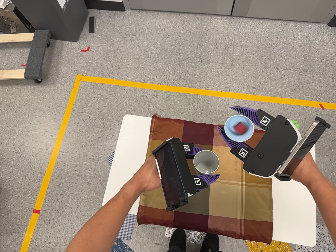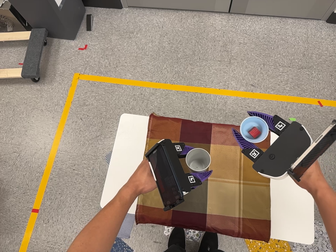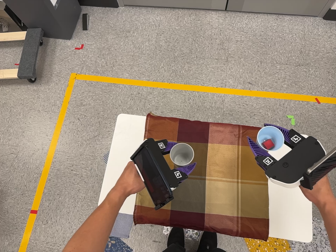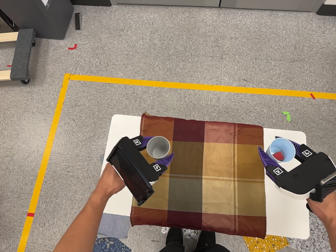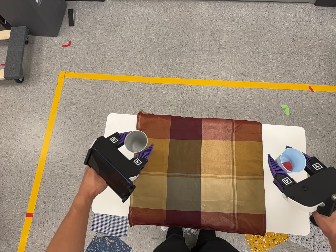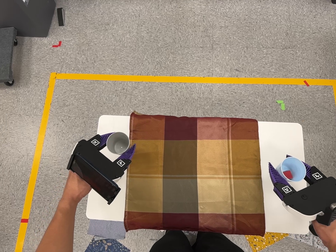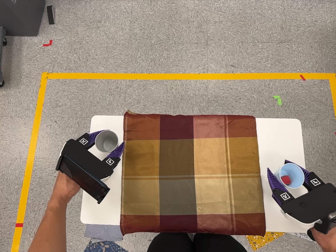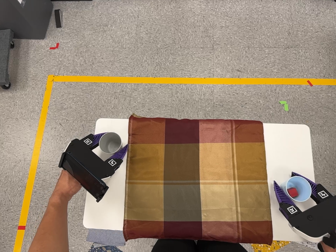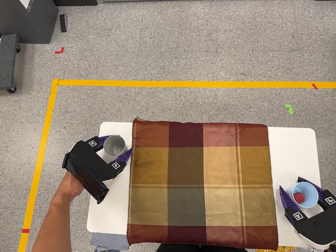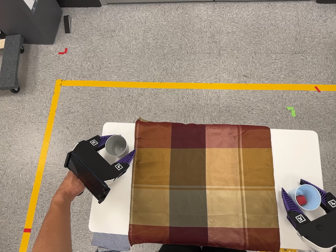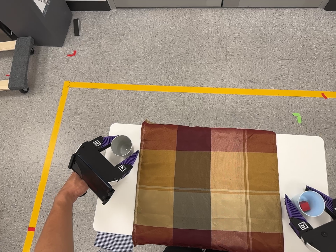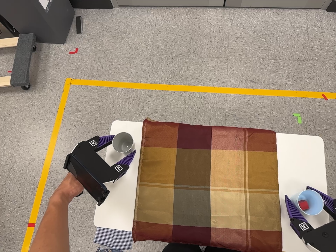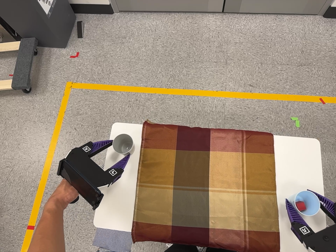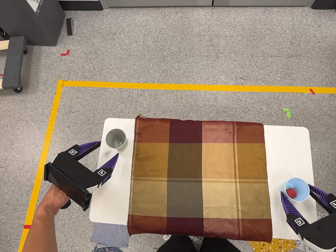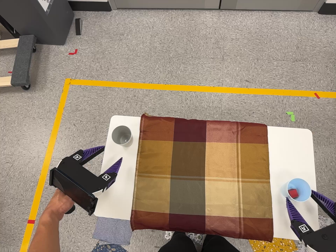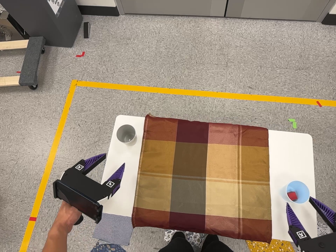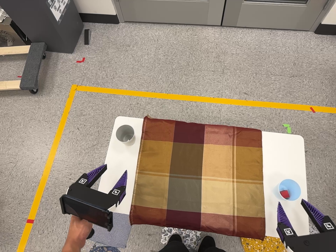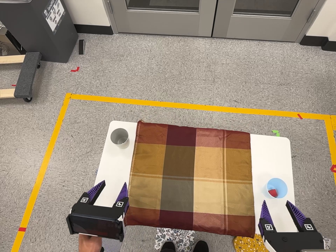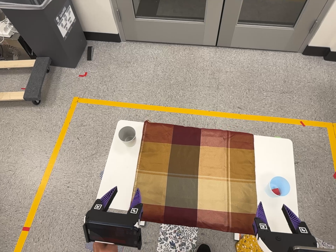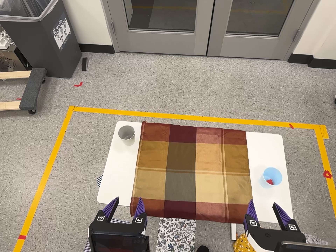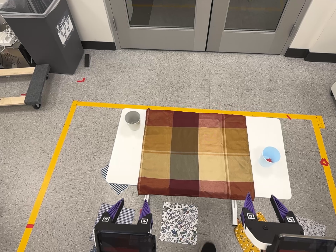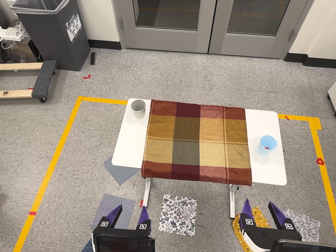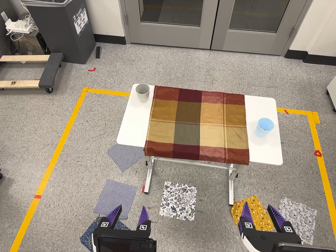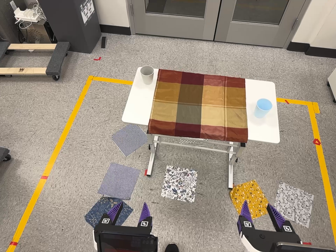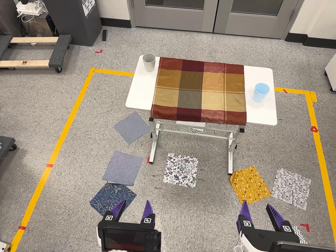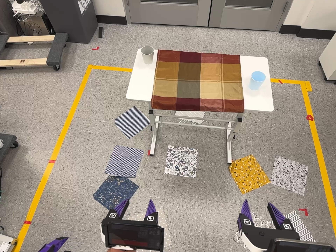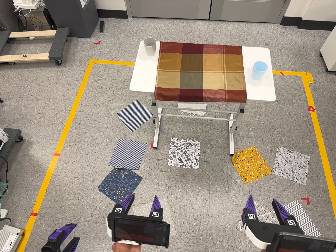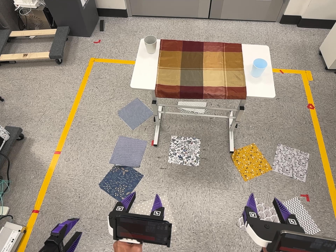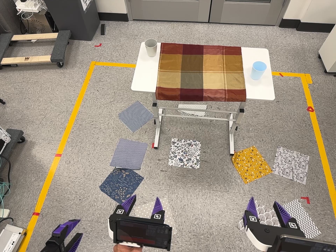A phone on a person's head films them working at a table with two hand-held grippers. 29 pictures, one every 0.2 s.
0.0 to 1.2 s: The camera travels forward, toward the top of its view and to its right, about 12 cm, so what stands in front looms larger.
1.2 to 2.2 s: The camera shifts only a little, or ends up much as it began.
2.2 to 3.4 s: The camera travels backward and toward the bottom of its view, about 18 cm, so what stands in front gets smaller.
3.4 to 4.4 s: The camera travels toward the bottom of its view and backward, about 50 cm, so close, fixed things drift upward. Its aim tips toward the top of its view by about 10 degrees.
4.4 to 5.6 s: The camera travels toward the bottom of its view and backward, about 32 cm, so close, fixed things drift upward.
The film runs backward here.
